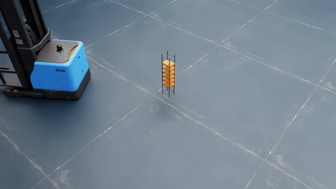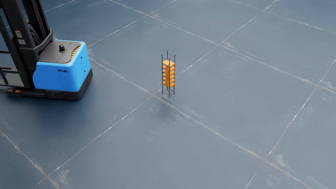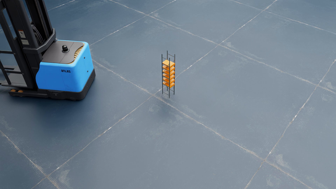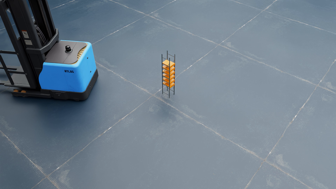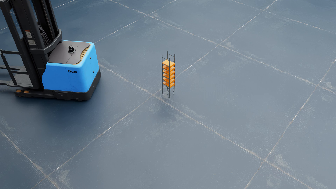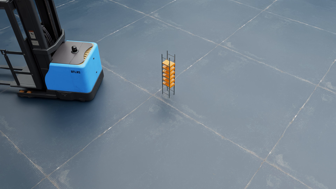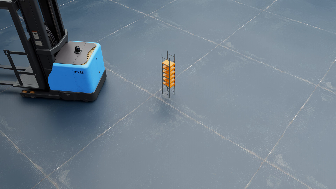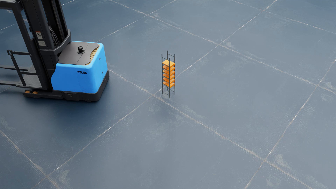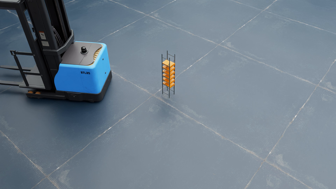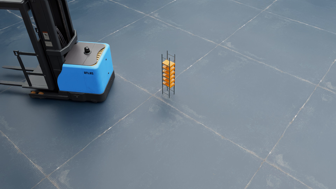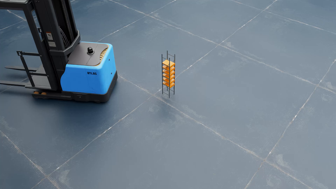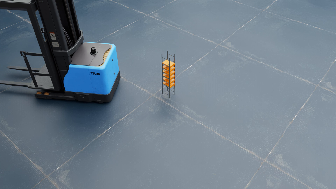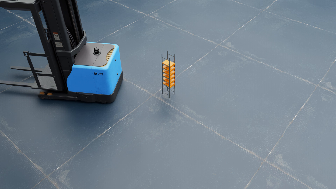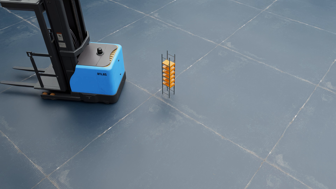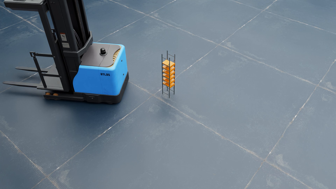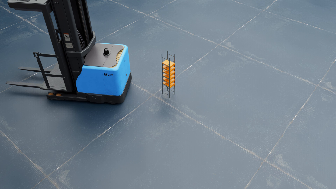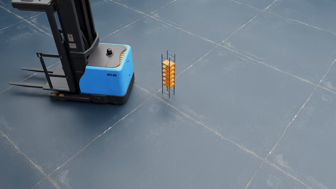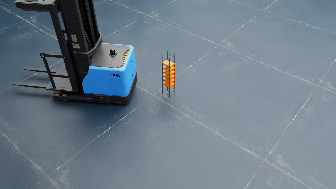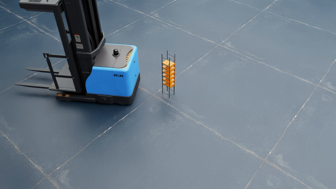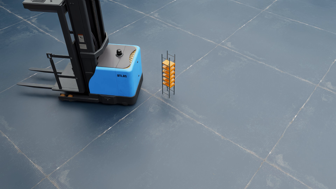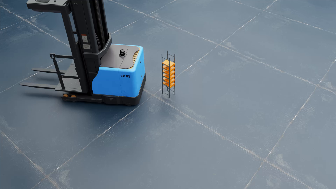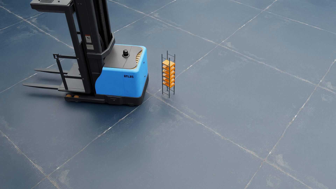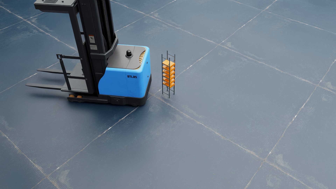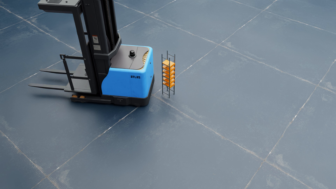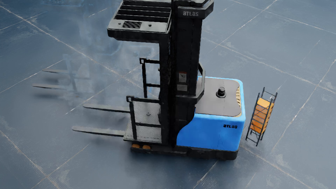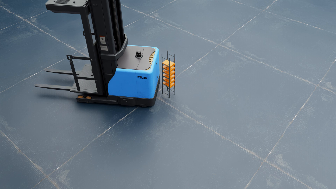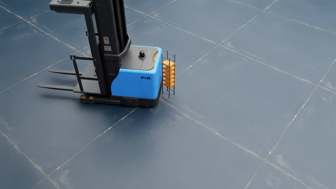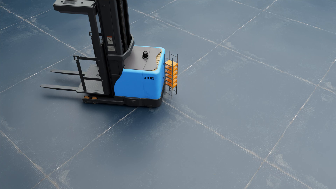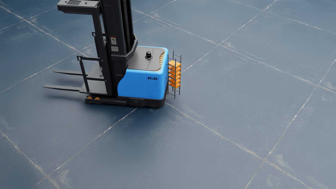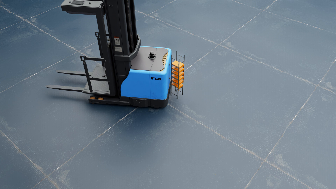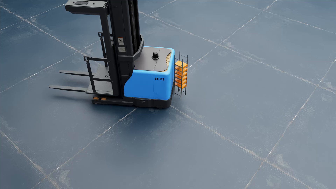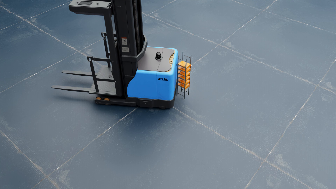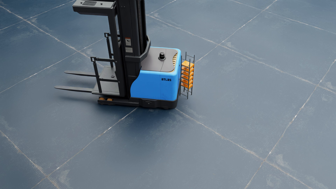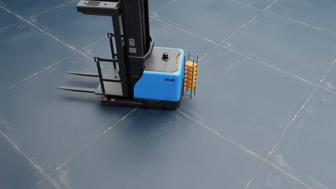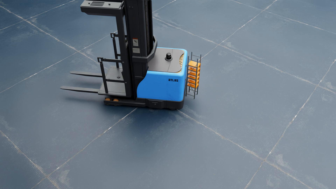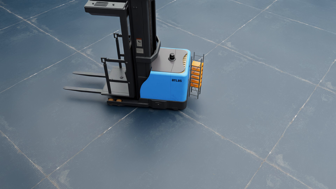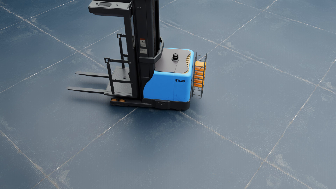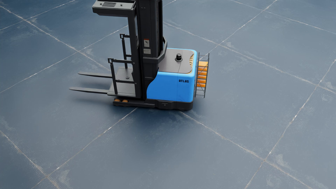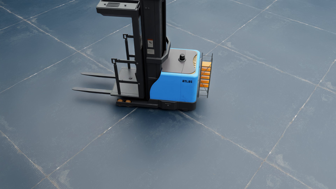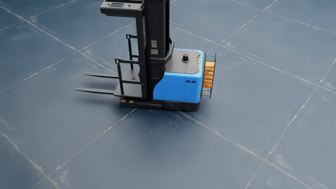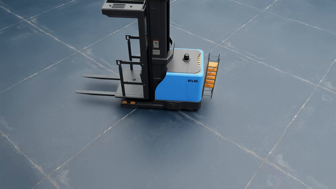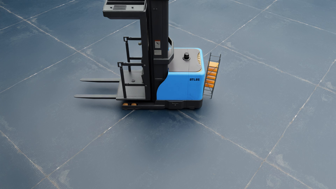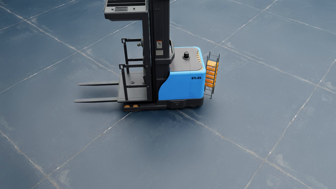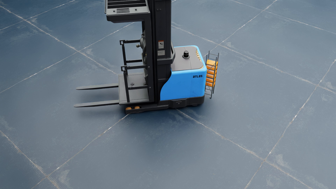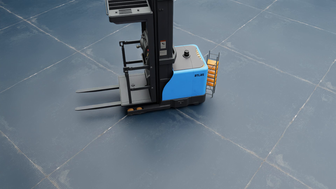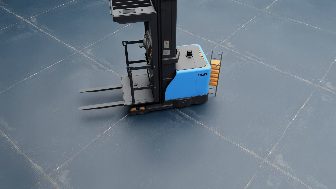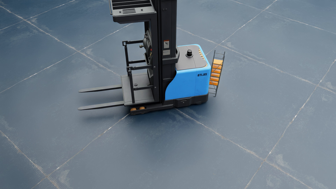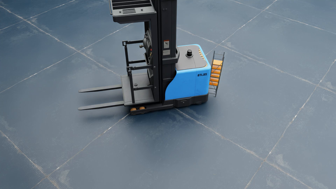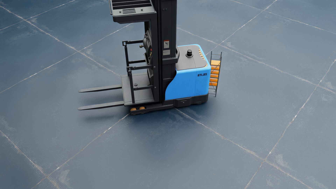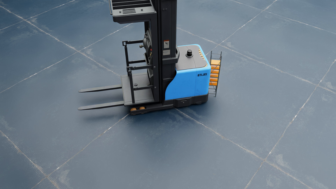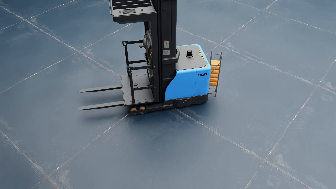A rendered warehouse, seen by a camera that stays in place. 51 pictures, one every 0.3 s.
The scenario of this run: A forklift runs into an object in its way.
